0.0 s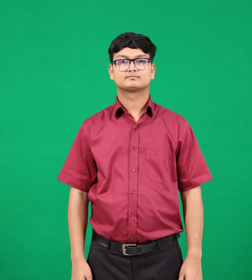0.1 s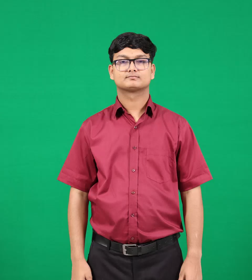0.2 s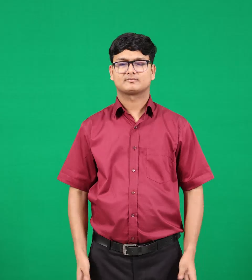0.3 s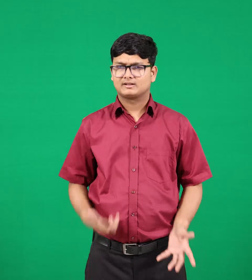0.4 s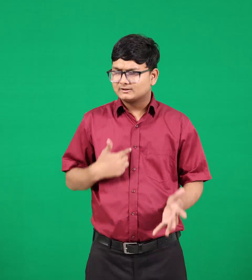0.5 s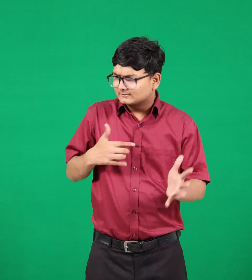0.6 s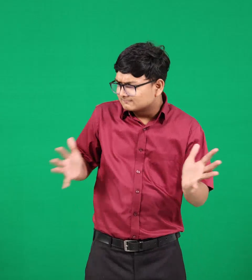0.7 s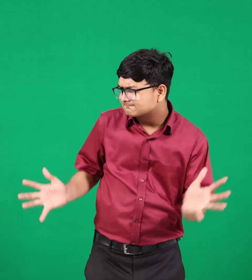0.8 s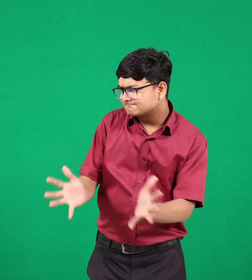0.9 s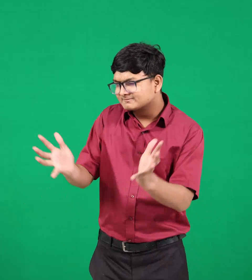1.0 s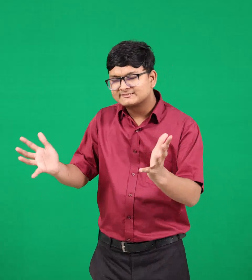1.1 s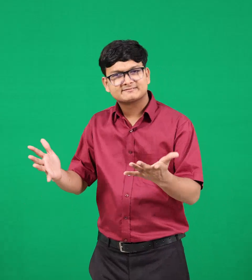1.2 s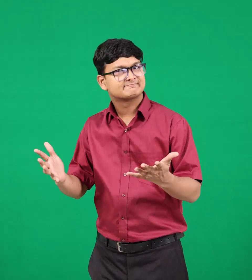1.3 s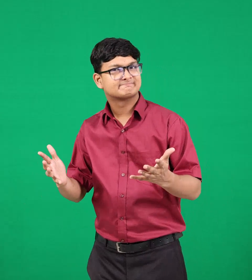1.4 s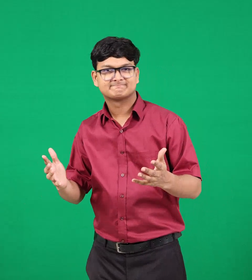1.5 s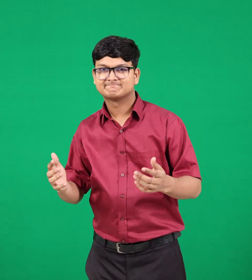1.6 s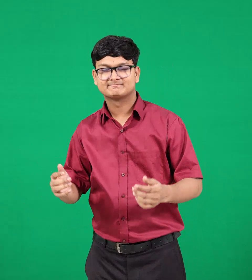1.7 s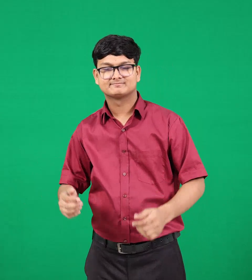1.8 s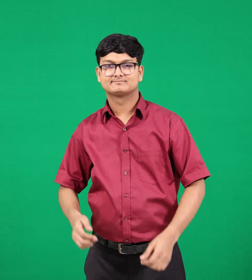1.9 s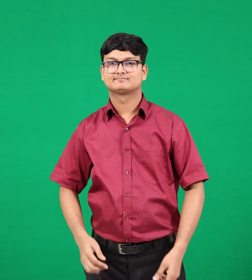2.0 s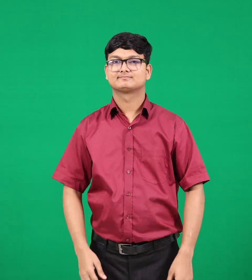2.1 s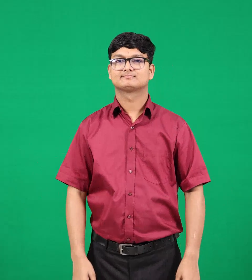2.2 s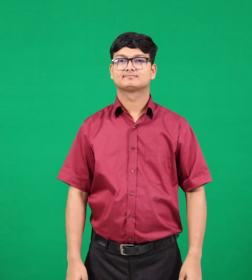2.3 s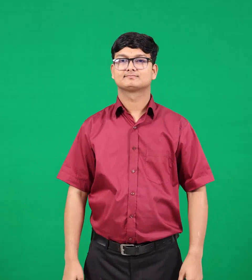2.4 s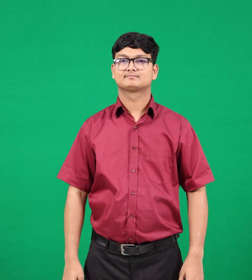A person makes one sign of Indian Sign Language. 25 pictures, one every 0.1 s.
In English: discourage
